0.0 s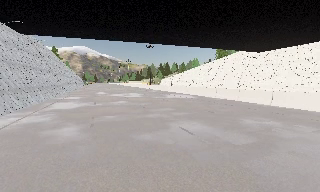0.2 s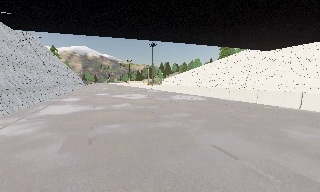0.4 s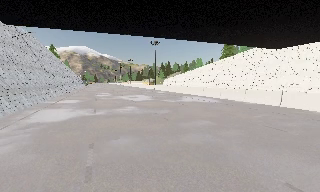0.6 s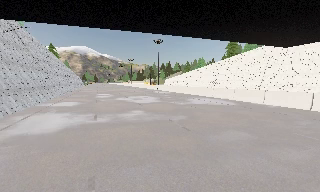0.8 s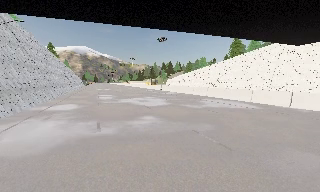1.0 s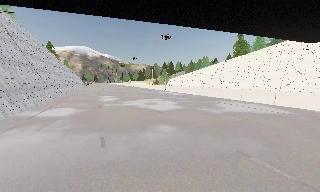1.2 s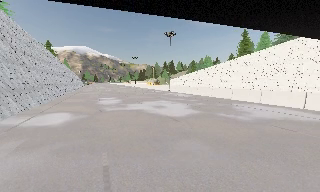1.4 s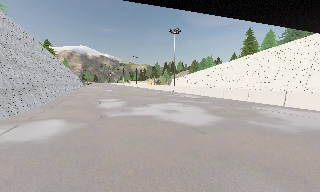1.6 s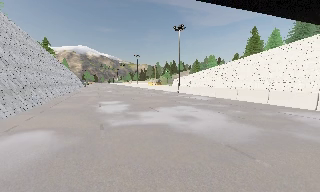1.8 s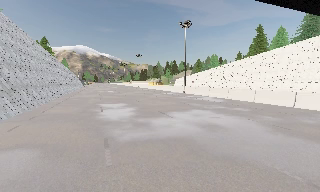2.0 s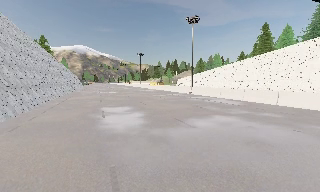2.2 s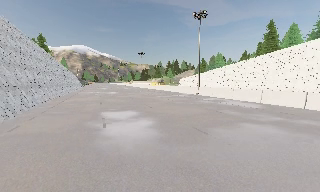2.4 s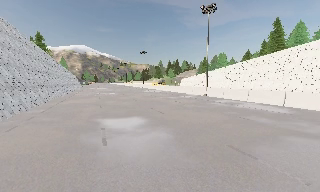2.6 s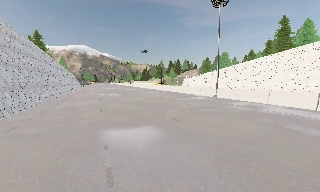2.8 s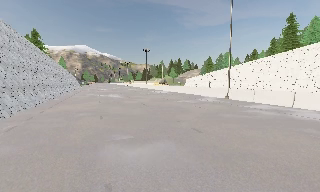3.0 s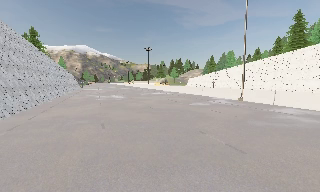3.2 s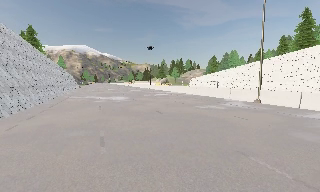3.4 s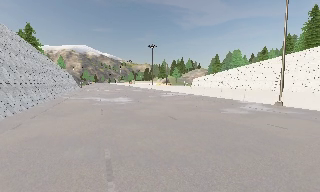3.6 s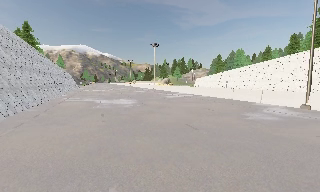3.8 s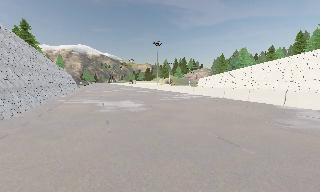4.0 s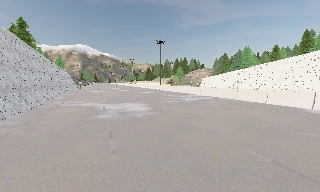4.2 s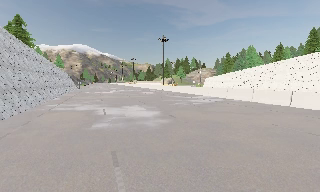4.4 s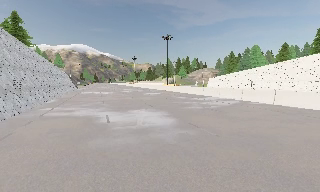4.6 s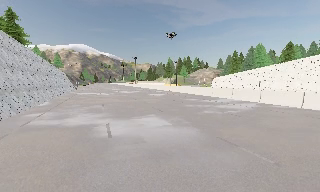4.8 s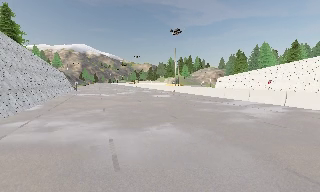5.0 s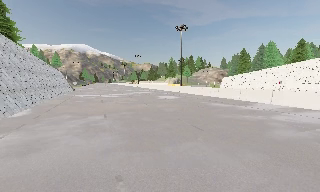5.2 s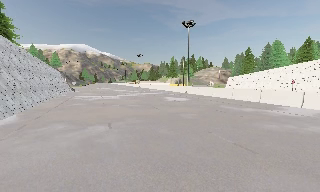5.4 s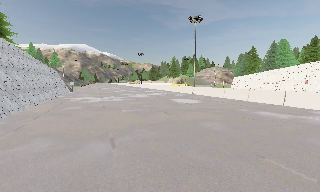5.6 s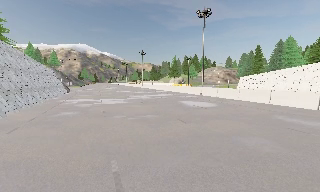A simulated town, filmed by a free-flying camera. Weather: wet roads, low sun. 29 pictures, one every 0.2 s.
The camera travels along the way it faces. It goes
forward.
0.0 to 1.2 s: The camera travels forward and to its left, about 12 m, so what stands in front looms larger.
1.2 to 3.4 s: The camera travels forward, about 20 m, so what stands in front looms larger.
3.4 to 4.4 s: The camera travels forward and to its left, about 10 m, so what stands in front looms larger.
4.4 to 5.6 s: The camera travels forward, about 13 m, so what stands in front looms larger.
The film runs backward here.
